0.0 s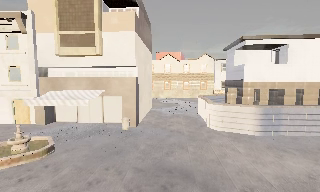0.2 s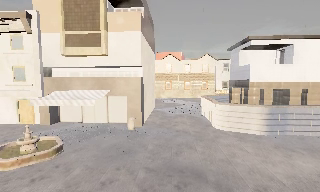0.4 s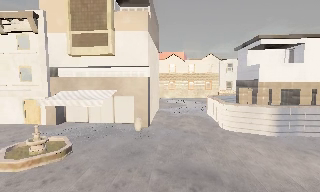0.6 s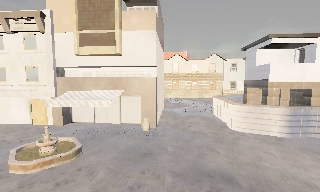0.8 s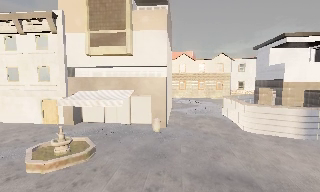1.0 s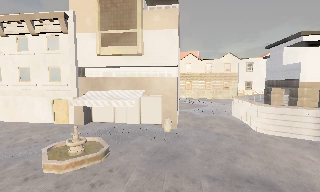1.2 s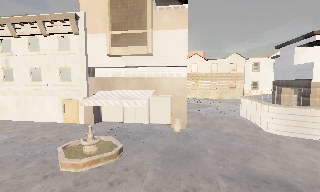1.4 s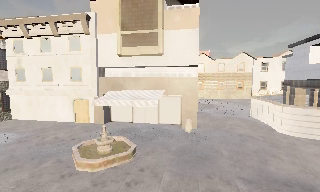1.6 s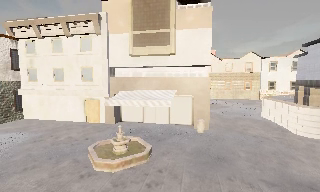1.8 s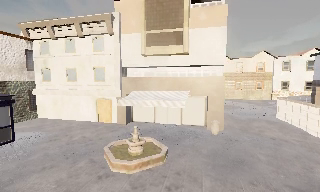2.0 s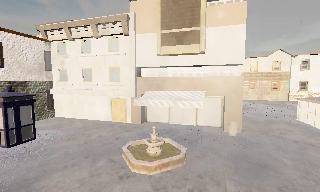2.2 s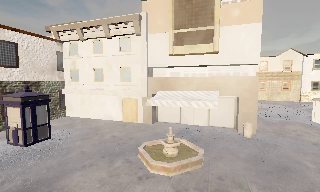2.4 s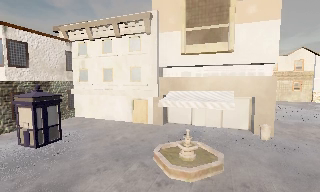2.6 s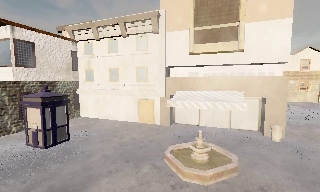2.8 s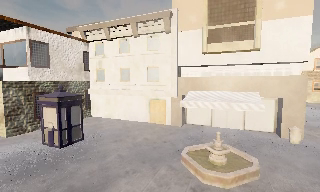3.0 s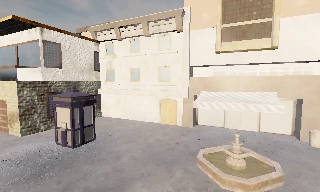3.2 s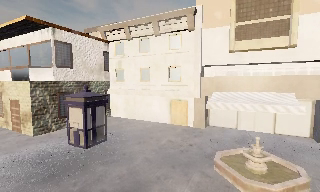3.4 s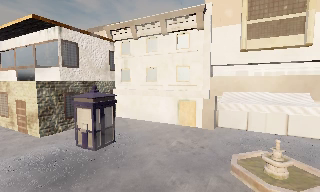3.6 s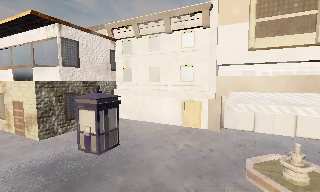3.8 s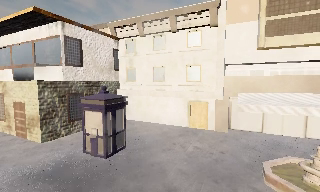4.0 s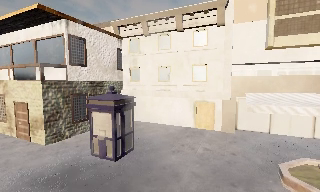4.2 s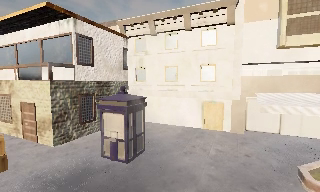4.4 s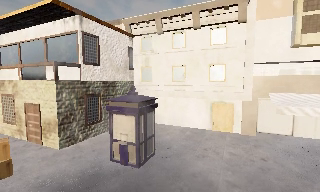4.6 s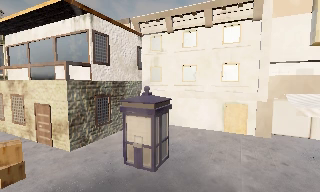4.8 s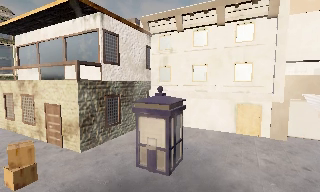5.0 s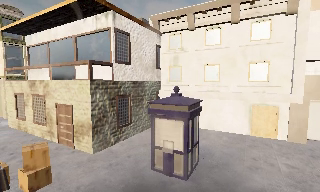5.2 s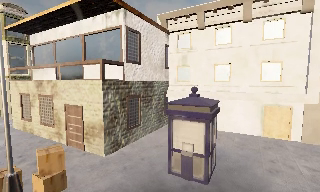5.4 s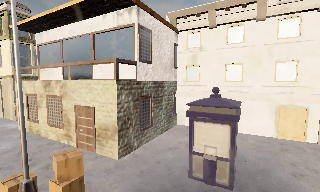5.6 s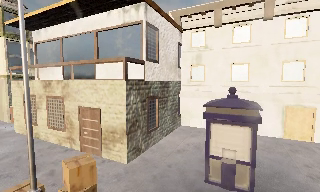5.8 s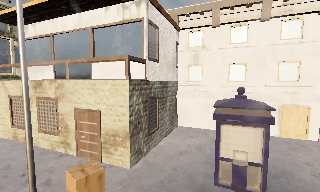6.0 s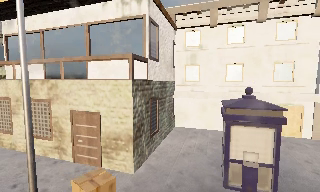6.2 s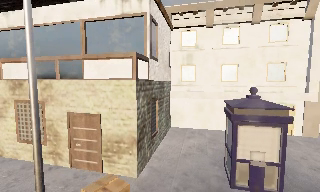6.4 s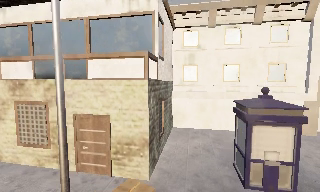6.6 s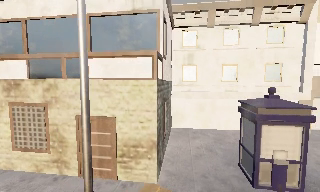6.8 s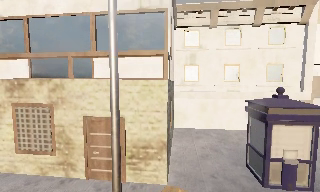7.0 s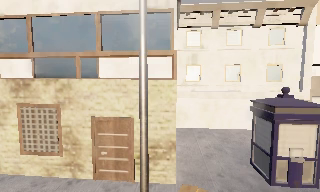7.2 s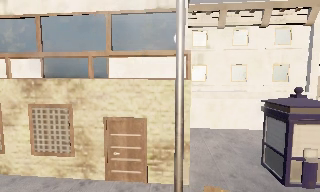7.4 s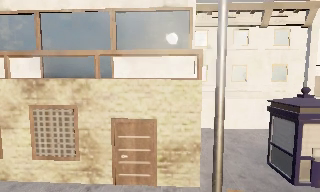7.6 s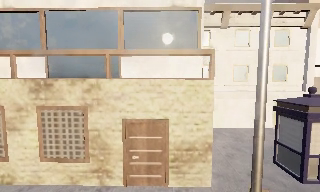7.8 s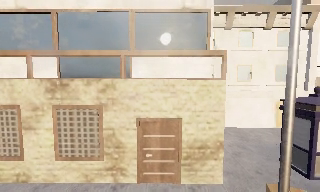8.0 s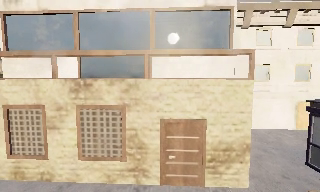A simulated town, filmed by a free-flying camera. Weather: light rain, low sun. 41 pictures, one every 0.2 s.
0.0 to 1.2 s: The camera travels to its left, about 3 m, so close, fixed things drift to the right.
1.2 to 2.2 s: The camera swings to its left by about 10 degrees, and the scene slides to the right. It travels to its left, about 2.5 m, so close, fixed things drift to the right.
2.2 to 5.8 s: The camera travels to its left and forward, about 11 m, so close, fixed things drift to the right.
5.8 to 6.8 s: The camera pans to its right, which is clockwise from overhead, by about 15 degrees. It travels to its left, about 3 m.
6.8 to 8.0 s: The camera travels to its left, about 3 m, so close, fixed things drift to the right.
The film runs forward here.
